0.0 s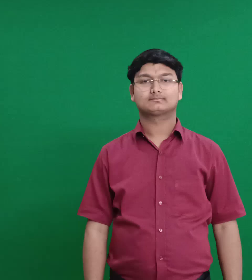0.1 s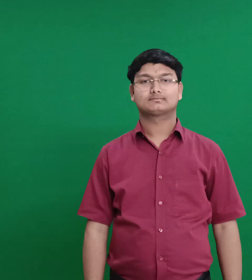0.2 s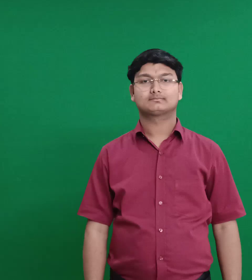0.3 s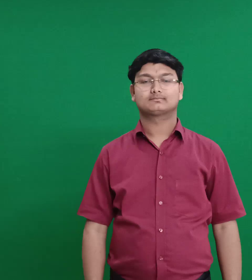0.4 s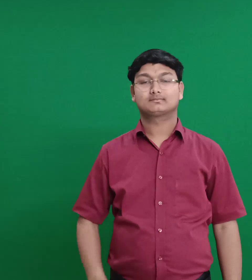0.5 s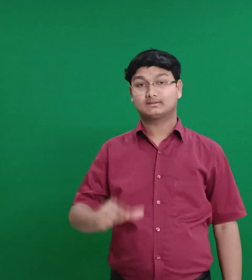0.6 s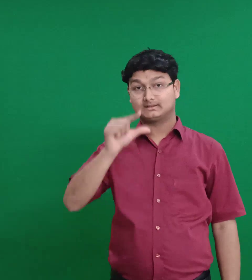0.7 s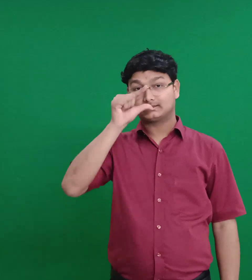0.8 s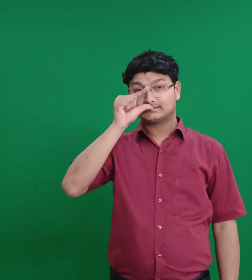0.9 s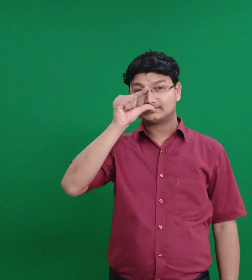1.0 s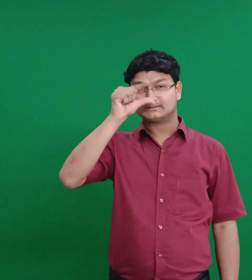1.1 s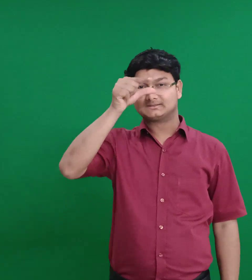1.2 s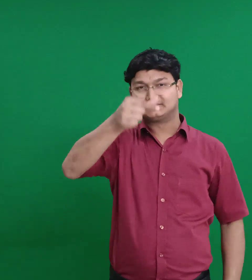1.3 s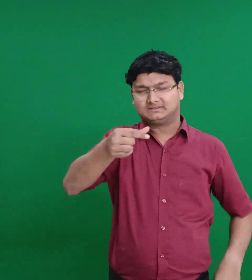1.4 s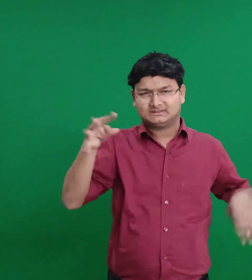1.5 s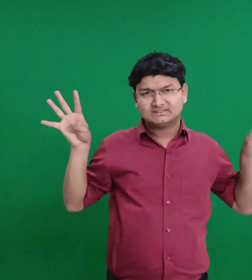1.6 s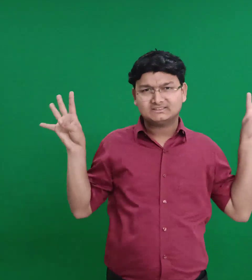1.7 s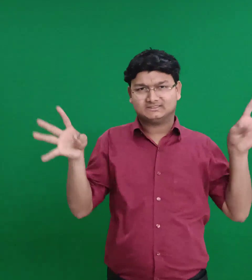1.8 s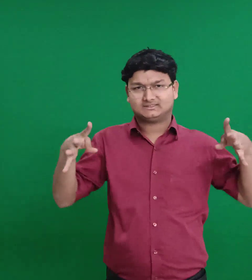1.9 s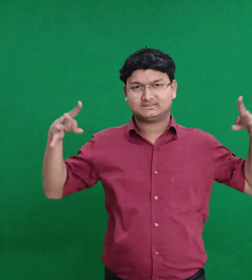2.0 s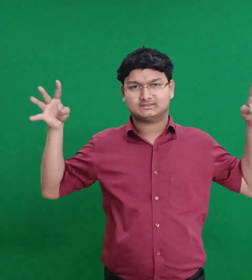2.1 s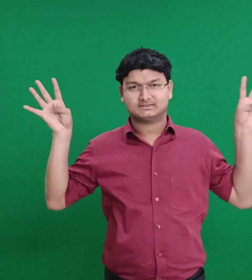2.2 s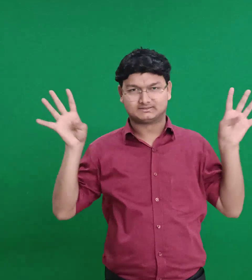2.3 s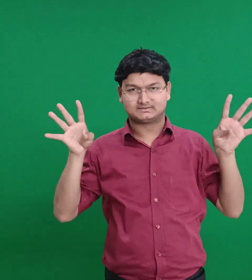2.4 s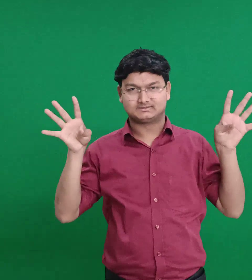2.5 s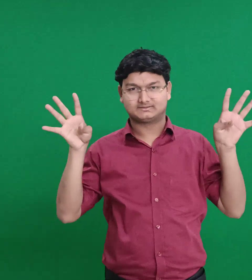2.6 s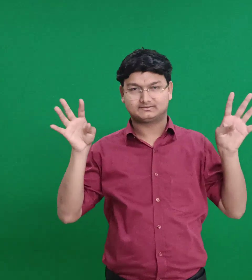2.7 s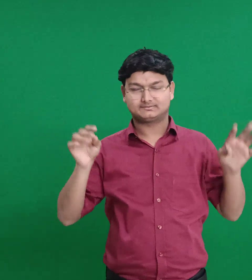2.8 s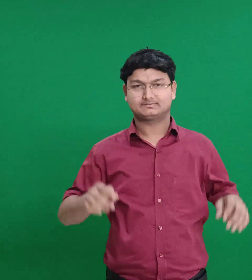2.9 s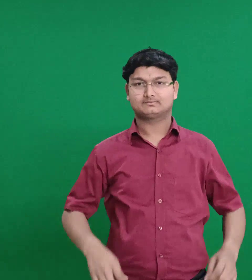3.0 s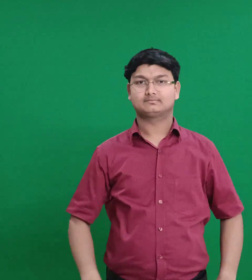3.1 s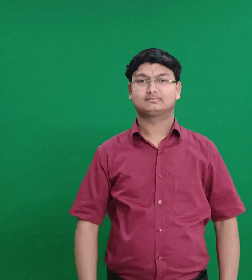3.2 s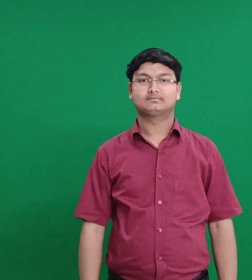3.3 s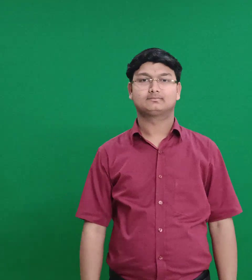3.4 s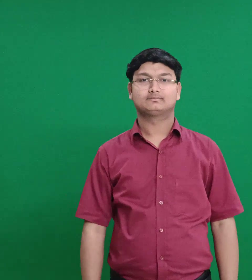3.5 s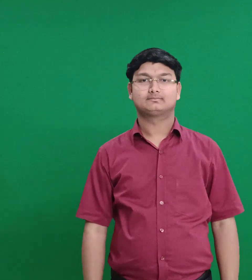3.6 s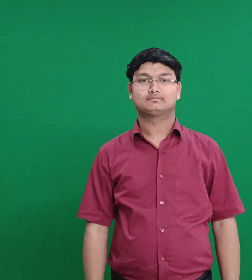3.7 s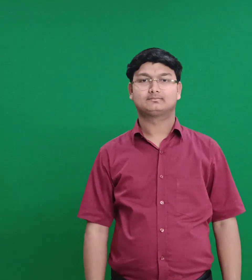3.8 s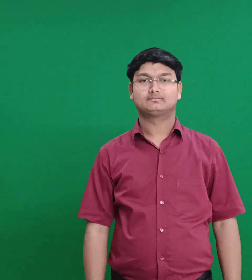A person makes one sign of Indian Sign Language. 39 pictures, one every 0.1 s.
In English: kite
